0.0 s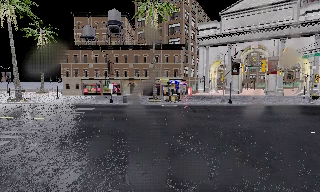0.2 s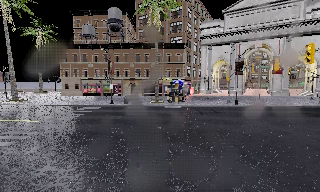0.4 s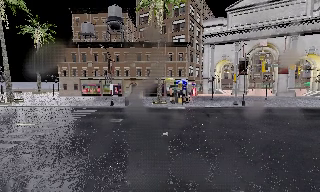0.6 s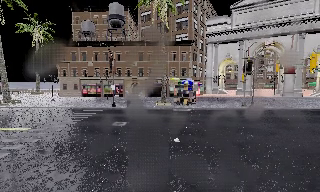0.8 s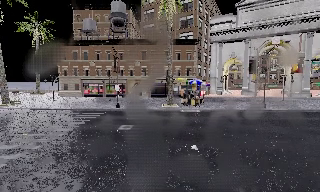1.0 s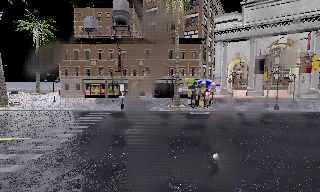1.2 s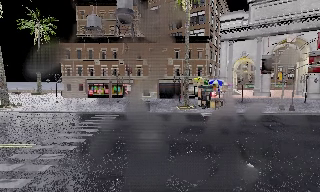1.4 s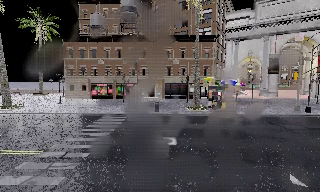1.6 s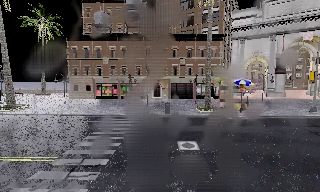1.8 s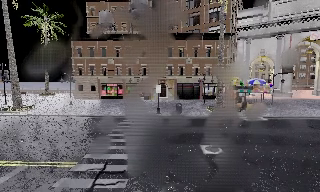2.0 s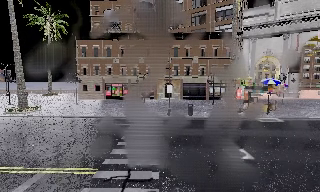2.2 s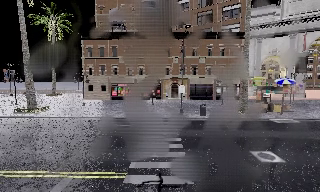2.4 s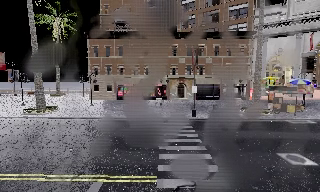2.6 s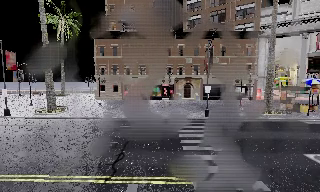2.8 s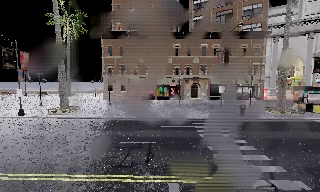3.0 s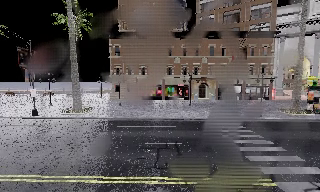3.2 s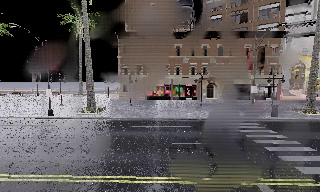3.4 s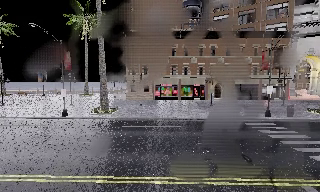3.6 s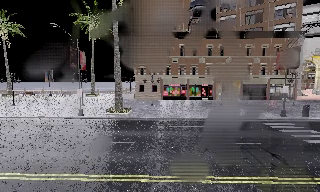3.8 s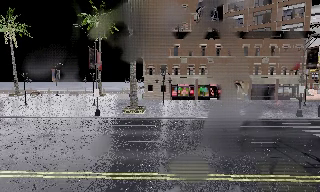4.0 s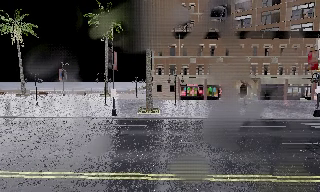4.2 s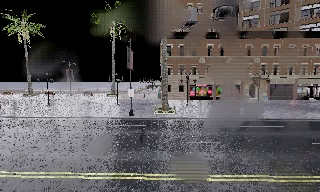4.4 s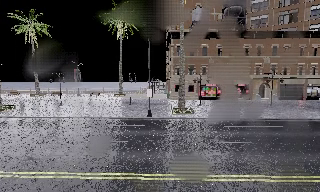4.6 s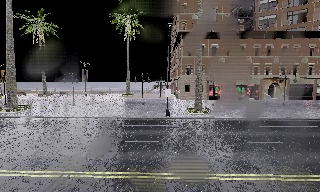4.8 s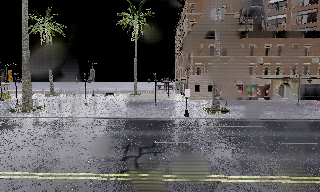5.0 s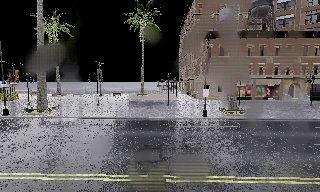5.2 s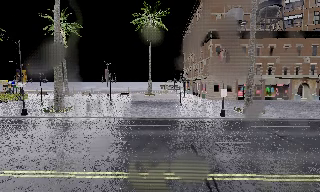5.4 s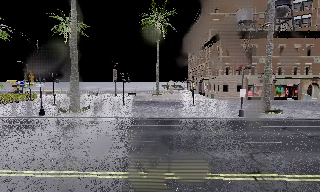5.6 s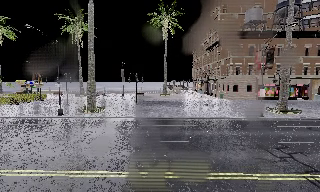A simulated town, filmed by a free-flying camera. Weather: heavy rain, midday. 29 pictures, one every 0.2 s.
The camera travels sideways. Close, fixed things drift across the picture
to the right.
0.0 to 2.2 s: The camera travels to its left and forward, about 14 m, so close, fixed things drift to the right.
2.2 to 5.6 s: The camera travels to its left, about 30 m, so close, fixed things drift to the right.
The film runs backward here.
